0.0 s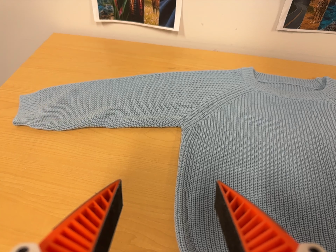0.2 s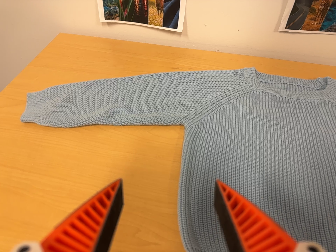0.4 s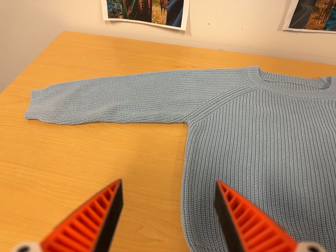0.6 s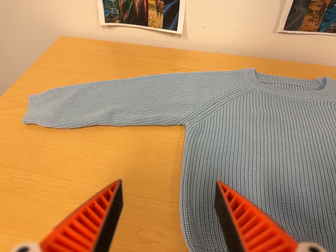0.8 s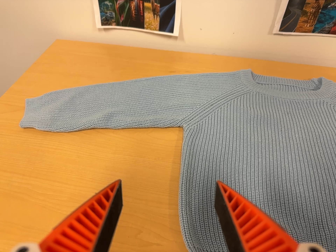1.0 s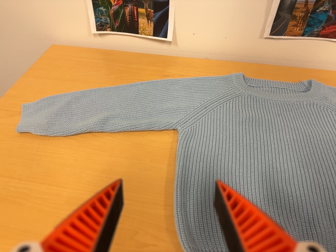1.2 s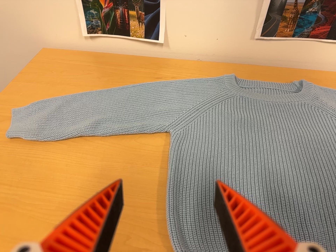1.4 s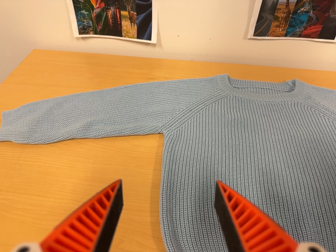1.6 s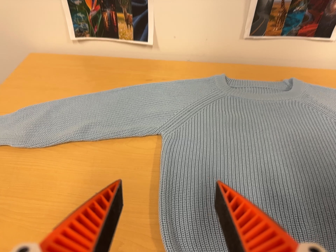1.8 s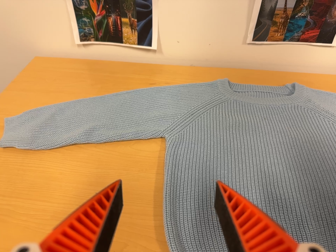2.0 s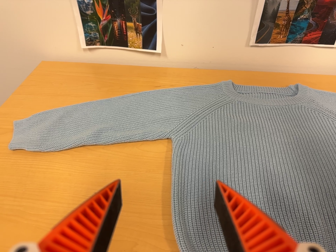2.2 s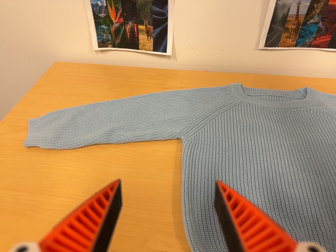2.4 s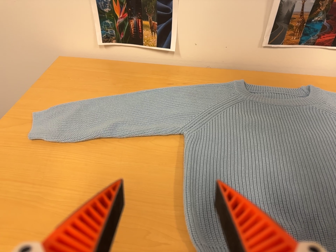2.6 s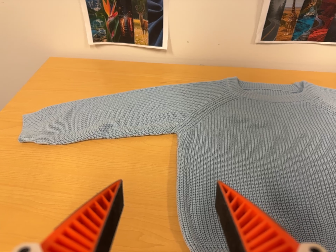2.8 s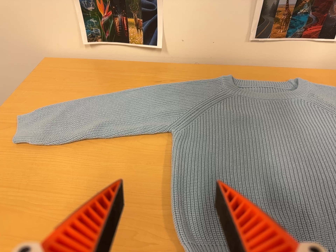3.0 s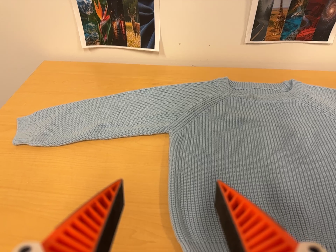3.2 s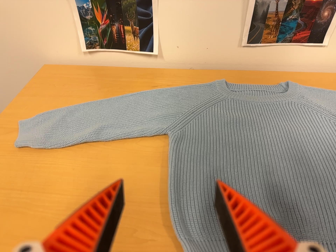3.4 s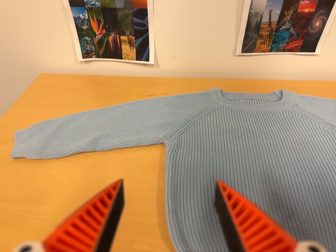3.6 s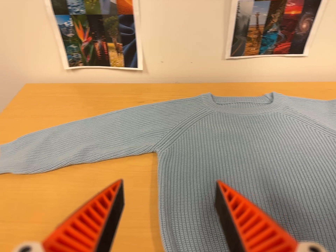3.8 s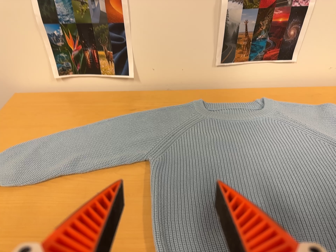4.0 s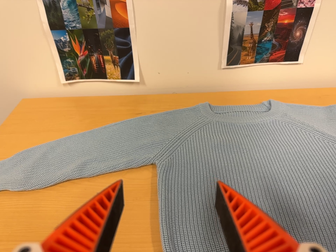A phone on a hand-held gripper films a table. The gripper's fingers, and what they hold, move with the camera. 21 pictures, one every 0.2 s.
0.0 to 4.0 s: The camera travels backward, about 4 cm, so what stands in front gets smaller. Its aim tips toward the top of its view by about 10 degrees, and the scene shifts downward. It rolls about its line of sight by about 10 degrees, and the scene rotates counterclockwise.
The film runs backward here.
